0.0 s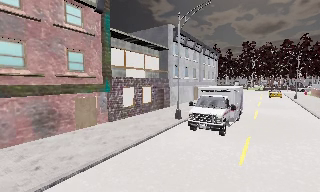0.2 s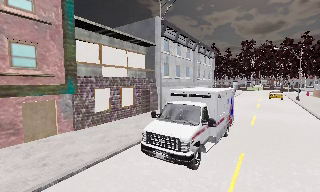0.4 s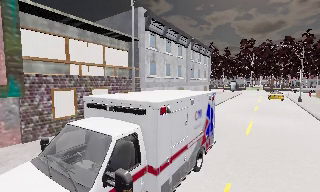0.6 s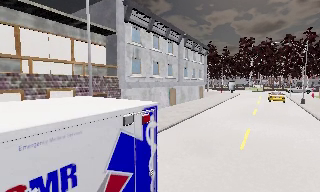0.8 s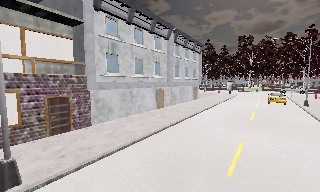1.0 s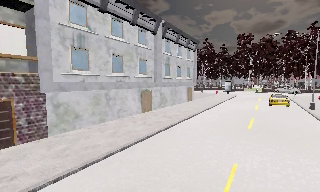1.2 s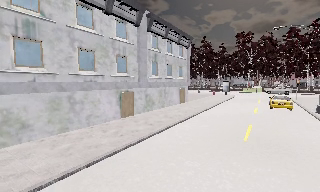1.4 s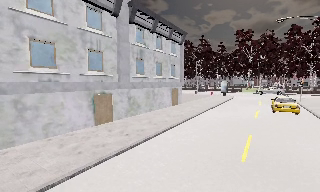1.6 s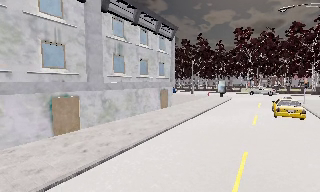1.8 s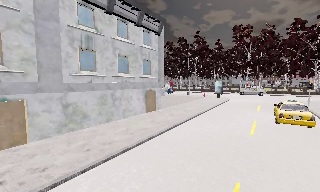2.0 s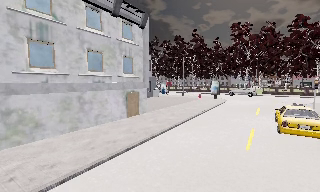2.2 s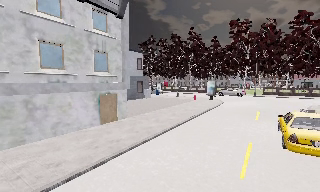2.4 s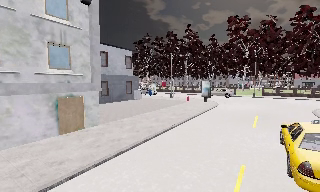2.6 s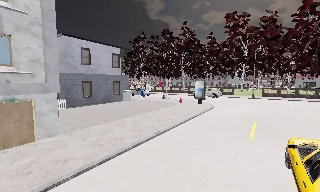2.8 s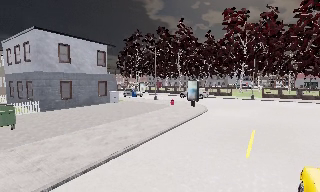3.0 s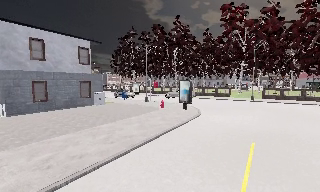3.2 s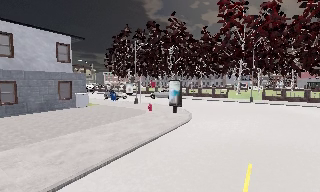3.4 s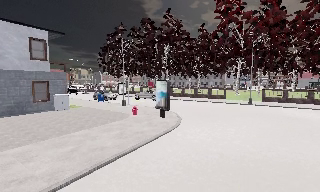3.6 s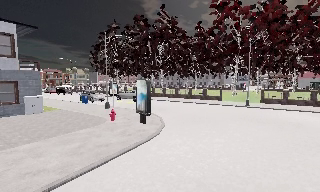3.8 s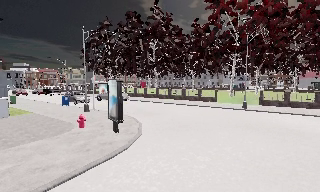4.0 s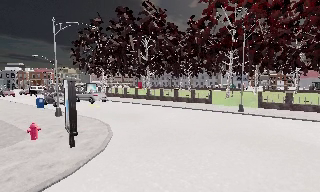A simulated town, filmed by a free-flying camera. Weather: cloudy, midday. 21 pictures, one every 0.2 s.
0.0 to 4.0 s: The camera travels forward and to its right, about 45 m, so what stands in front looms larger.
The film runs forward here.
